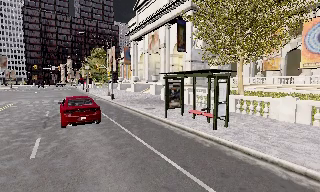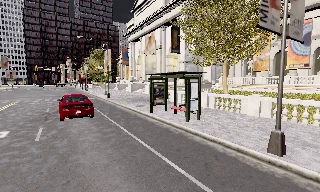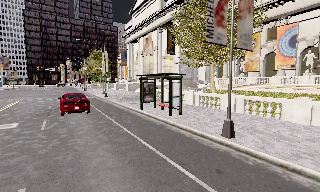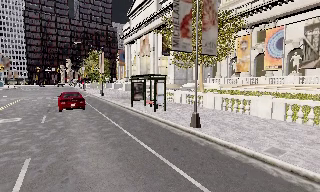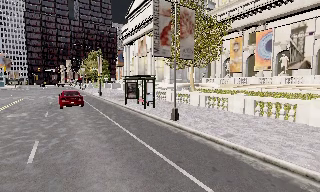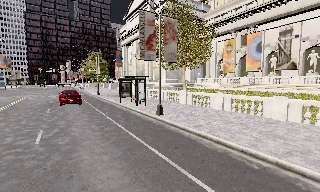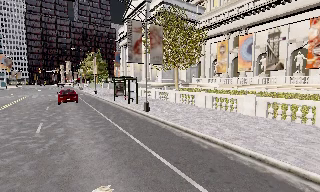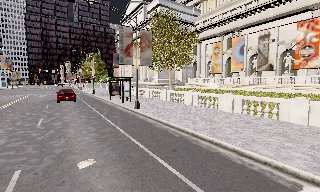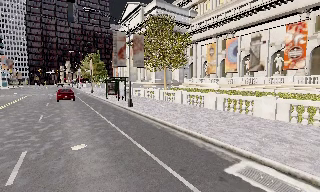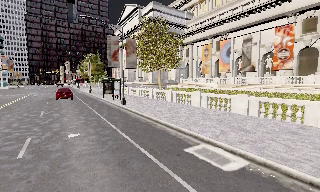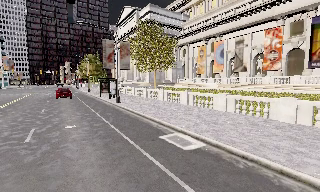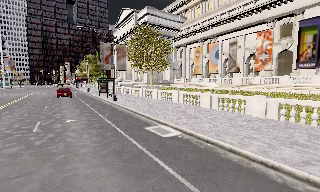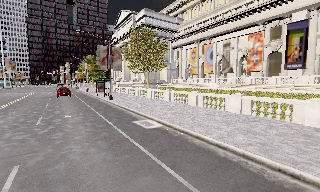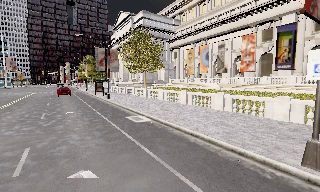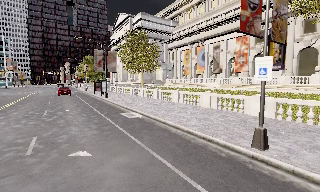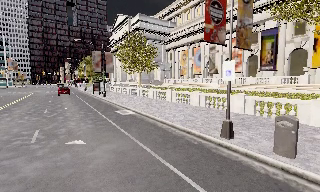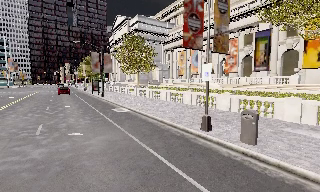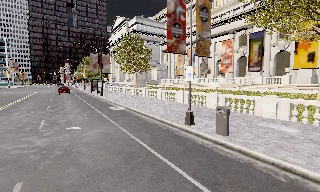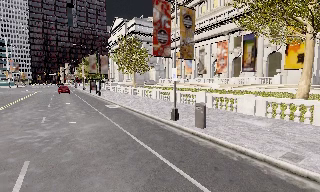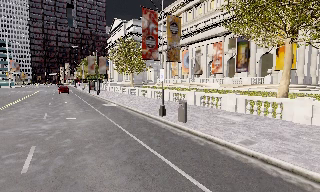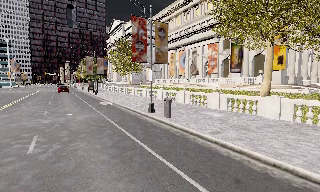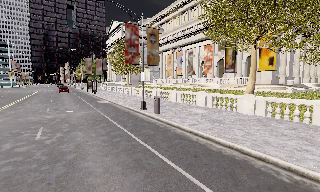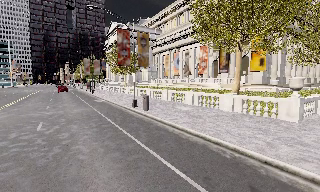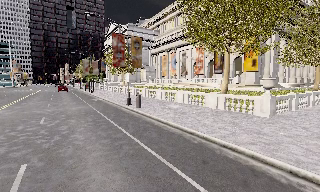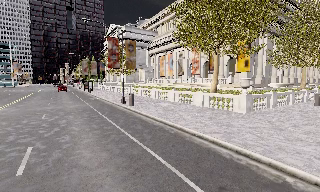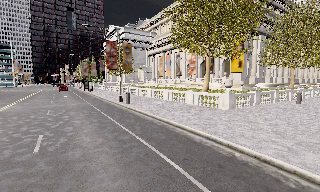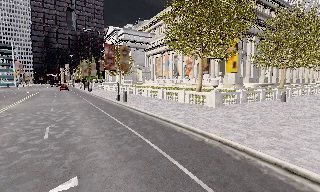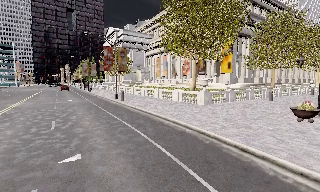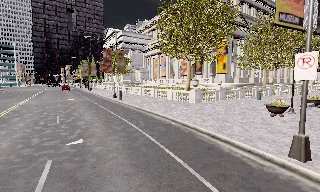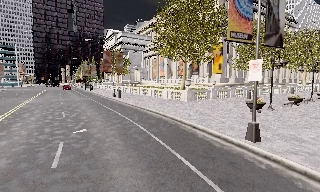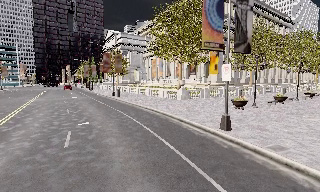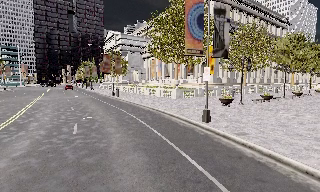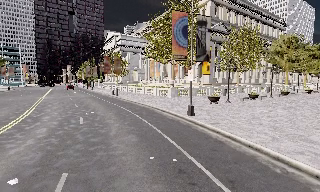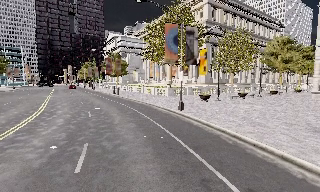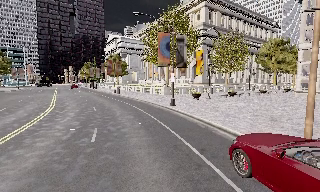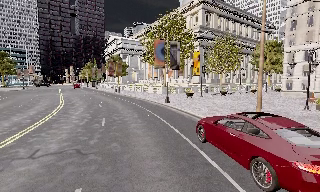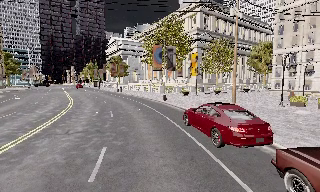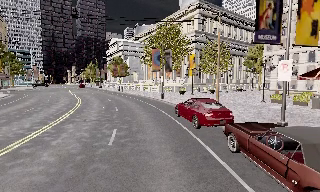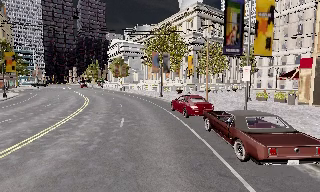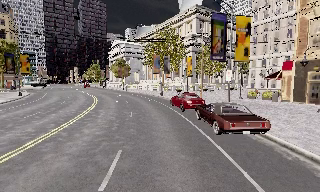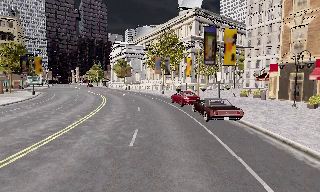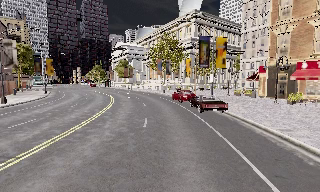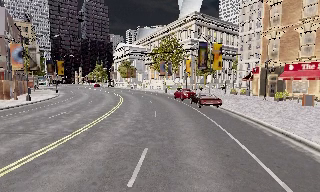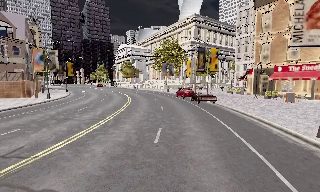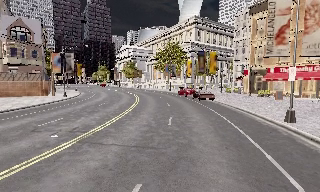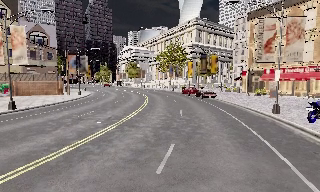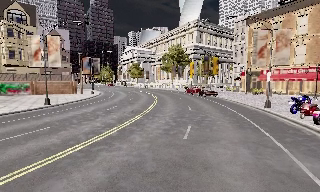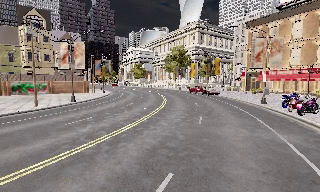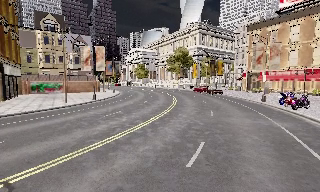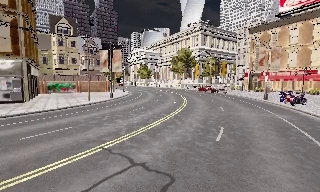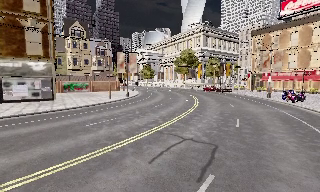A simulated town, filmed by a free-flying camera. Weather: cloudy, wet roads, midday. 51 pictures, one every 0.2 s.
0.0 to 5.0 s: The camera travels backward and to its right, about 35 m, so what stands in front gets smaller.
5.0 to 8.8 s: The camera travels backward, about 40 m, so what stands in front gets smaller. It gains speed.
8.8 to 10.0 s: The camera travels backward and to its left, about 16 m, so what stands in front gets smaller.
The film runs backward here.
